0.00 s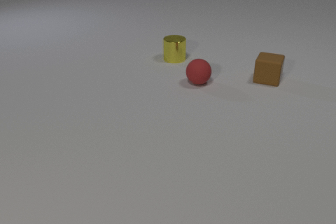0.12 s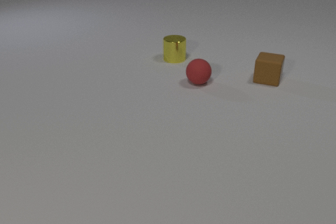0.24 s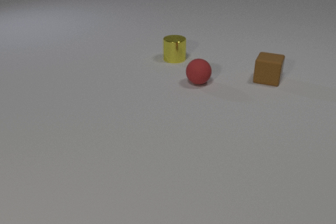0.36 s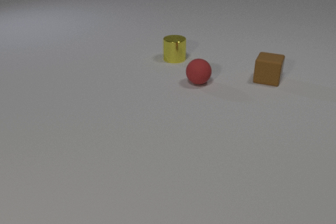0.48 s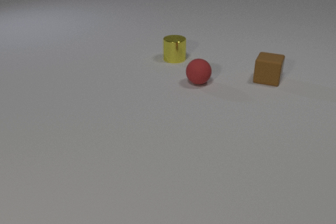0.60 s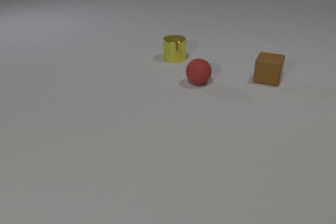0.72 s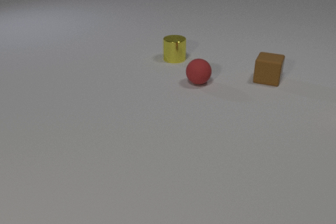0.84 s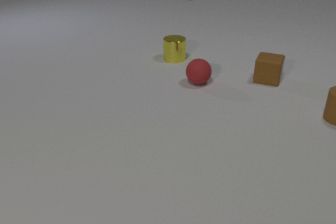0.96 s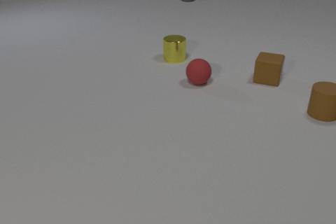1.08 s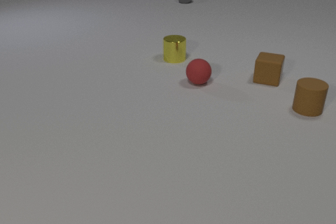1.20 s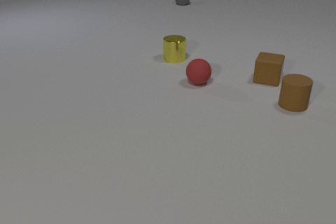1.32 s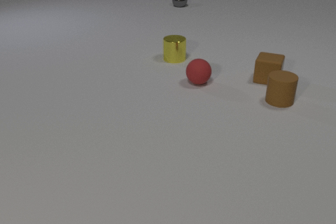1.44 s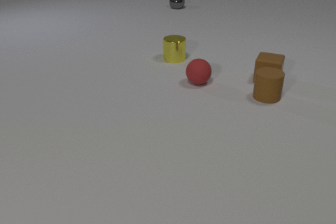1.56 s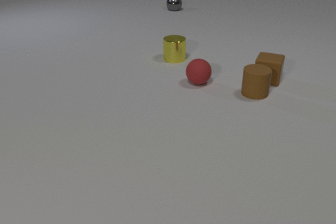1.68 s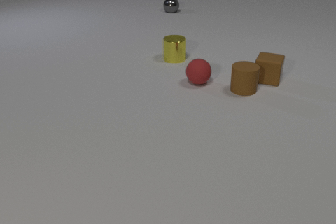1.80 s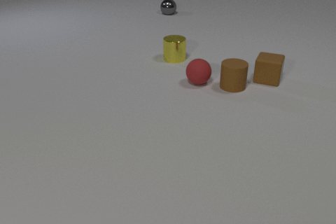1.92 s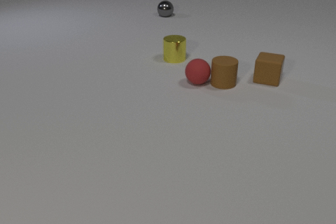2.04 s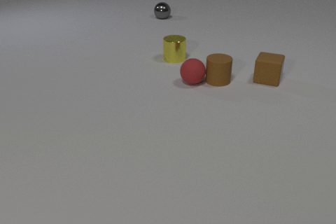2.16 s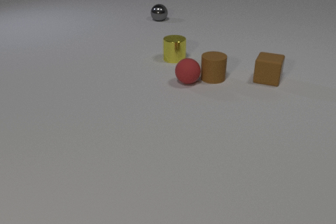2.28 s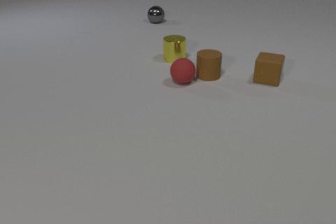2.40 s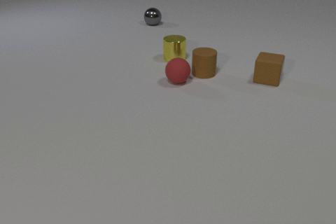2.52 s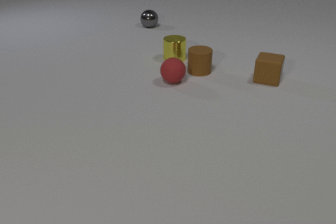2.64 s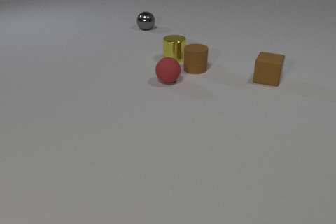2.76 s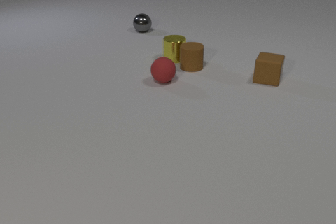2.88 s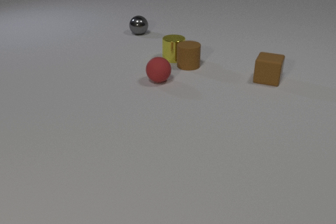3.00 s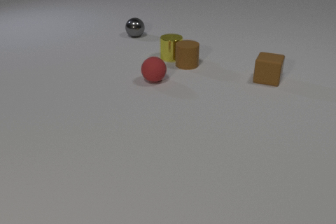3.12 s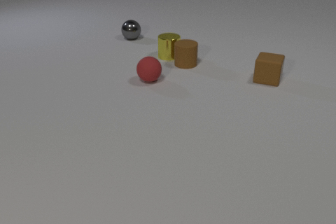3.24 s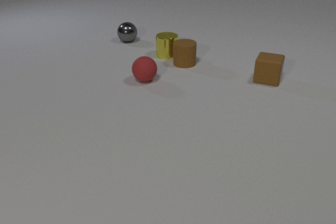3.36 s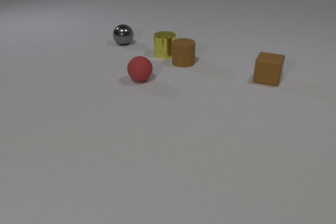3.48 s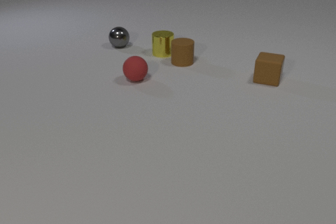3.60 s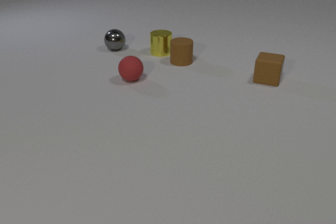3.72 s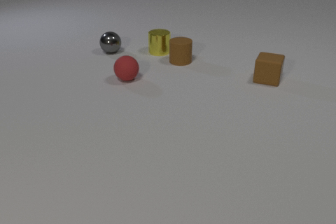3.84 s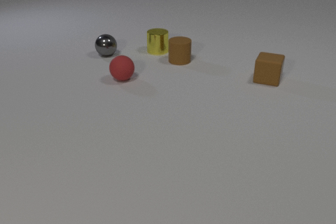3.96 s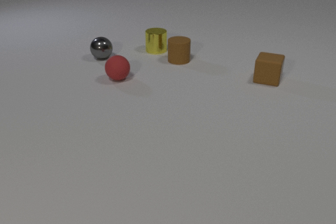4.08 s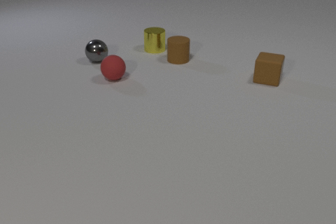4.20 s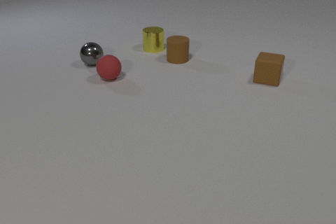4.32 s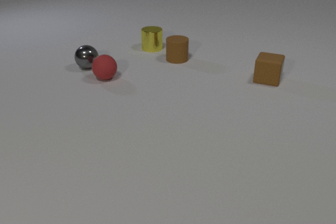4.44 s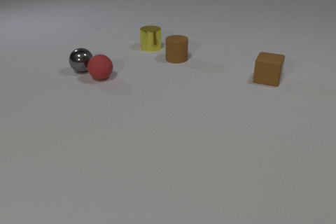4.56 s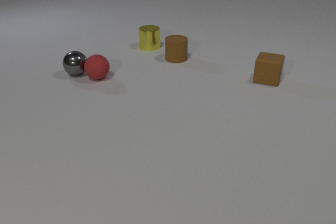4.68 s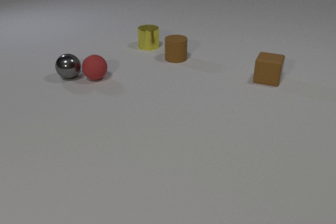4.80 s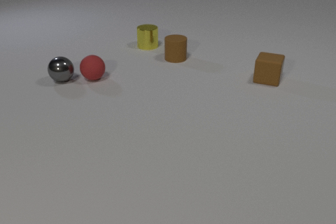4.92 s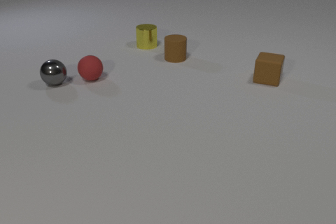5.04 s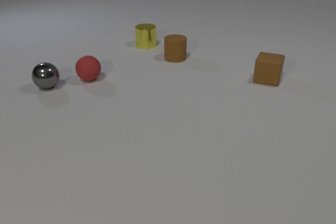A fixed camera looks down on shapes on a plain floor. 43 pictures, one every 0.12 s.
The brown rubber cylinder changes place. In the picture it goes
to the left.
The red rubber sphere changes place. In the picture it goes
to the left.
0.00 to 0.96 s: The brown rubber cylinder comes in at the right edge, slides to the left. The gray metal sphere comes in at the top edge, rolls toward the camera.
0.96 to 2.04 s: The brown rubber cylinder slides to the left and away from the camera. The red rubber sphere rolls to the left. The gray metal sphere rolls toward the camera. The brown rubber cylinder and the red rubber sphere collide.
2.04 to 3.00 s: The brown rubber cylinder slides away from the camera and to the left. The red rubber sphere rolls to the left. The gray metal sphere rolls toward the camera and to the left. The brown rubber cylinder and the yellow metal cylinder collide.
3.00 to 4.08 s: The brown rubber cylinder slides away from the camera and to the left. The red rubber sphere rolls to the left. The yellow metal cylinder slides away from the camera and to the left. The gray metal sphere rolls toward the camera and to the left.
4.08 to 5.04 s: The brown rubber cylinder moves, and ends about where it began. The red rubber sphere rolls to the left. The yellow metal cylinder slides away from the camera and to the left. The gray metal sphere rolls toward the camera and to the left. The red rubber sphere and the gray metal sphere collide.
What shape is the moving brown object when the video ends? cylinder.
What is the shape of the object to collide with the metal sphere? sphere.
How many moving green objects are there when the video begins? 0.
